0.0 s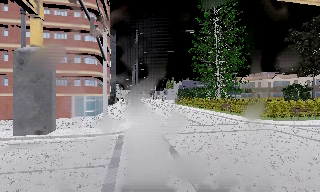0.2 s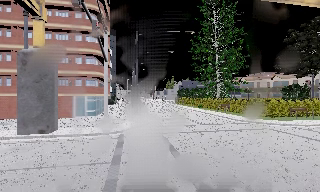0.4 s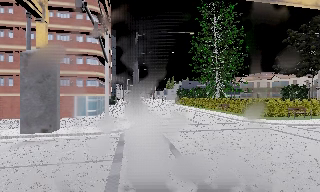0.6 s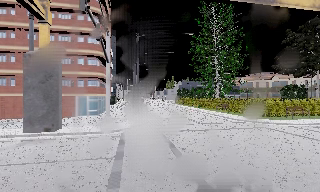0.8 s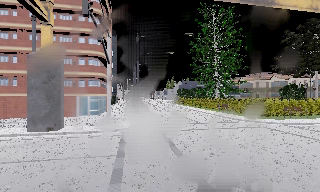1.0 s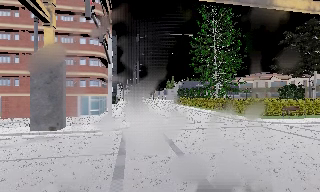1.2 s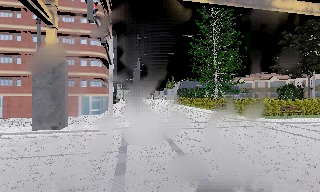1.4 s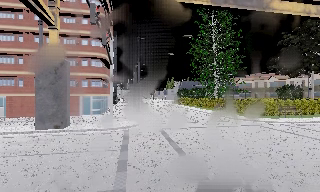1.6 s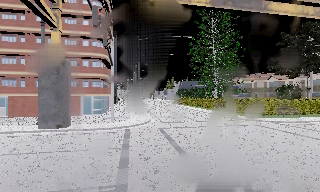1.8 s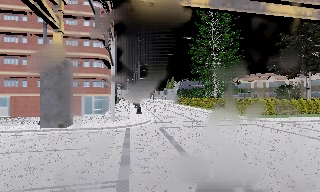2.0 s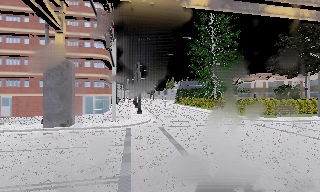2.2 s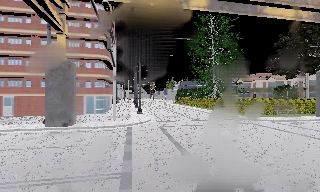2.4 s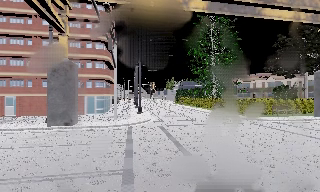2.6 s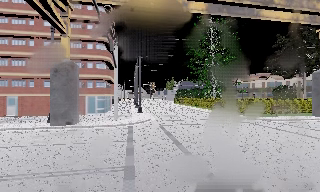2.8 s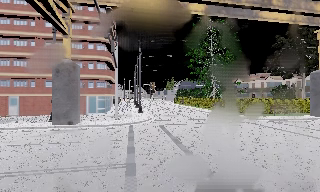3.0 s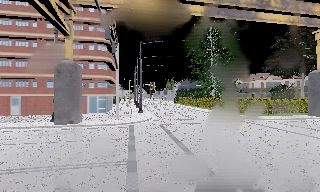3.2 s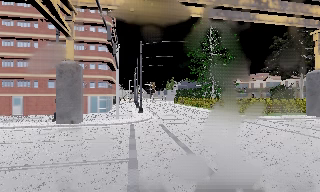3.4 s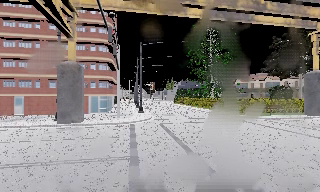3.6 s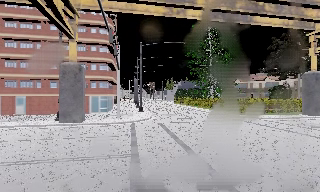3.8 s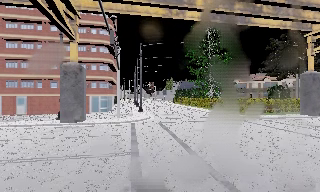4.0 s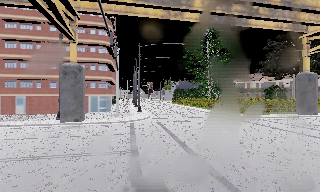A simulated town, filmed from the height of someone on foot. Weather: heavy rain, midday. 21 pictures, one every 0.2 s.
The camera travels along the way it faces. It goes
backward.
0.0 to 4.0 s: The camera travels backward, about 5 m, so what stands in front gets smaller.
The film runs backward here.
